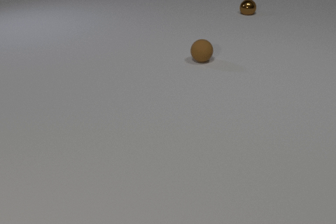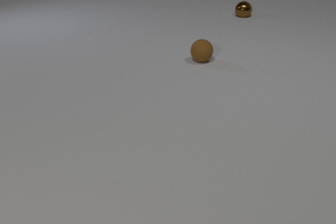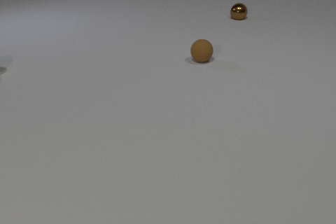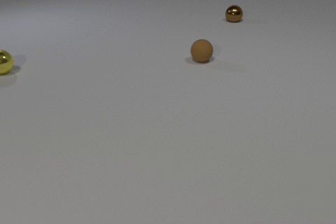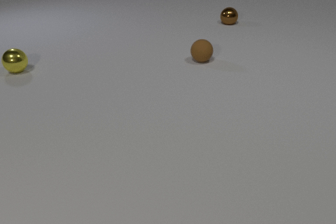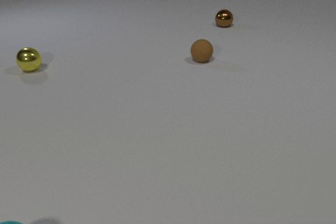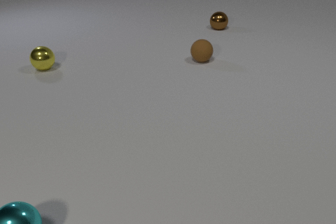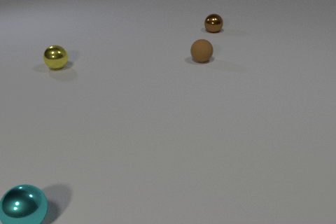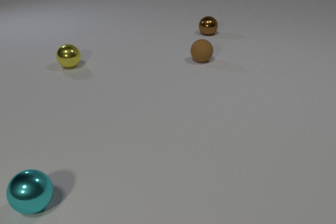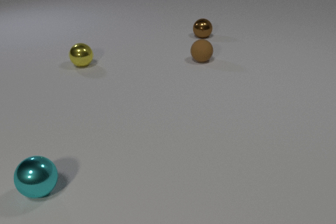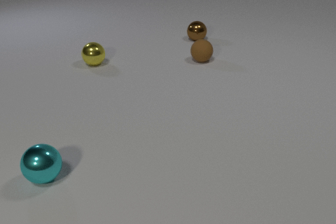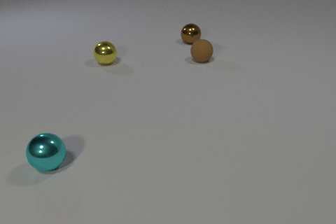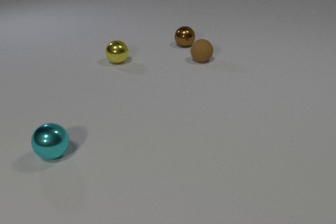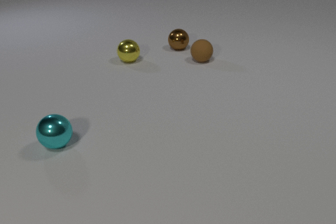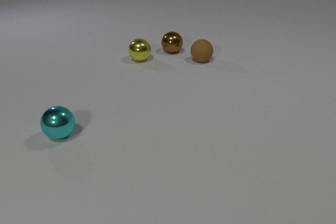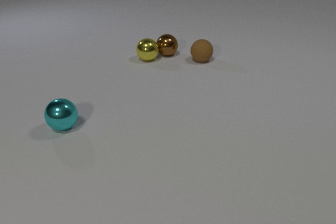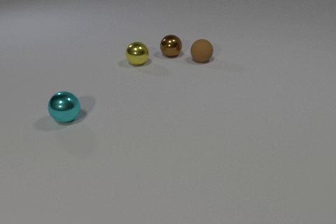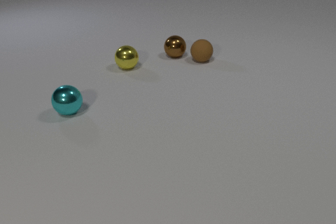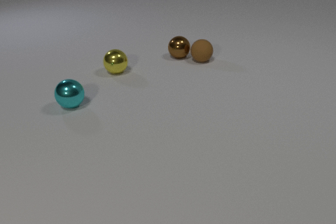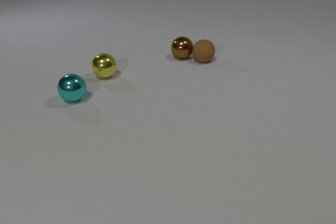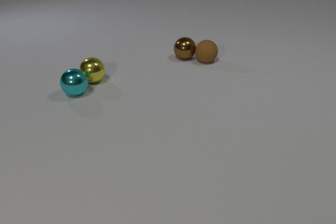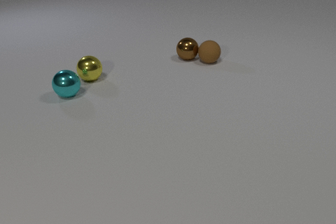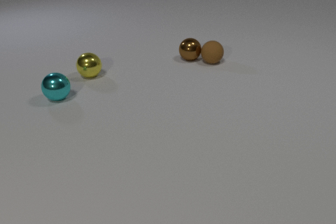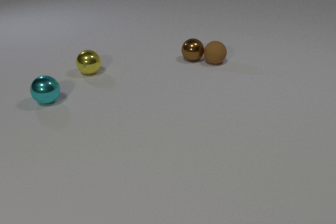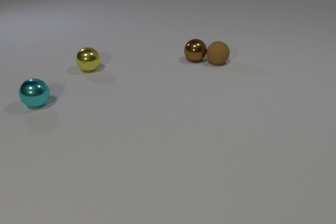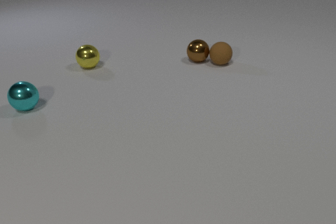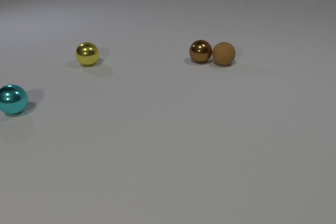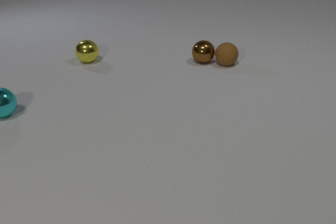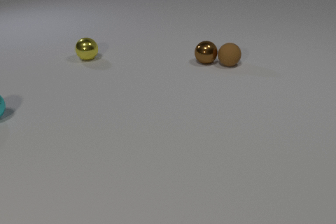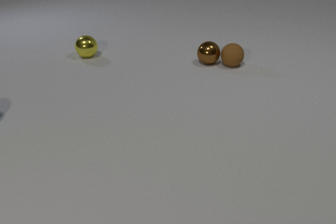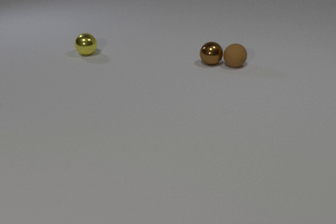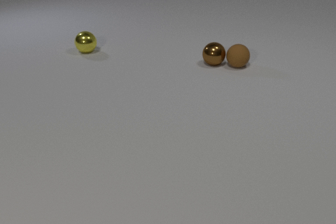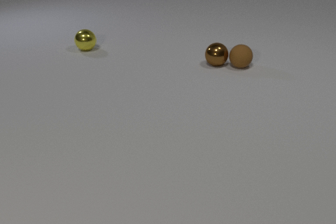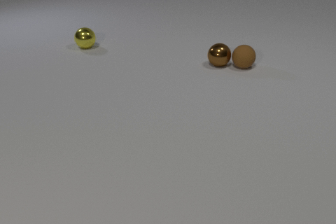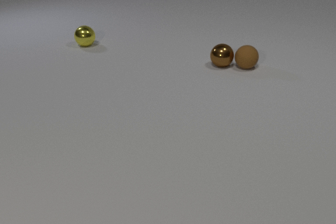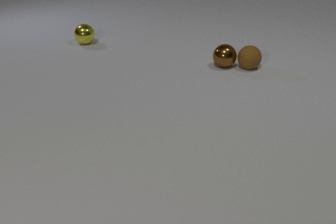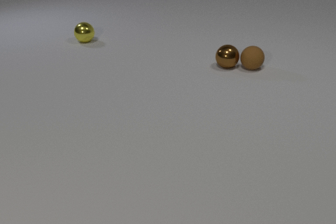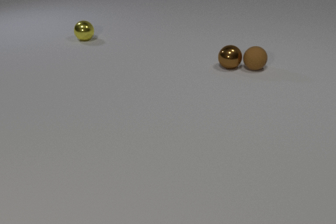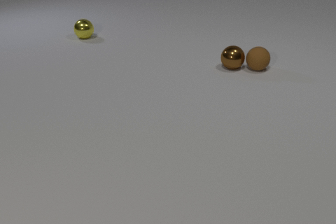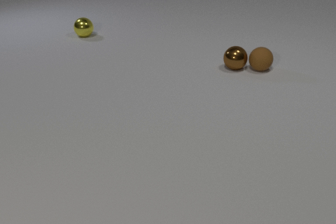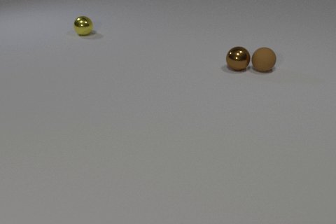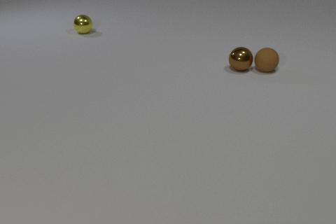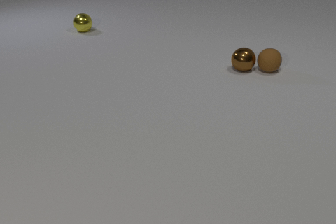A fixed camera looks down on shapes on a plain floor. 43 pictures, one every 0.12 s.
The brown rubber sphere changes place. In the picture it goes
to the right.
The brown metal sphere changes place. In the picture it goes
toward the camera.
0.00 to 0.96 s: The yellow metal sphere comes in at the left edge, rolls to the right. The brown metal sphere rolls toward the camera and to the left. The cyan metal sphere comes in at the bottom edge, rolls away from the camera.
0.96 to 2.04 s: The yellow metal sphere rolls to the right. The brown metal sphere rolls toward the camera and to the left. The cyan metal sphere rolls away from the camera. The yellow metal sphere and the brown metal sphere collide.
2.04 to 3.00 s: The yellow metal sphere rolls to the left. The brown metal sphere rolls to the right and toward the camera. The brown rubber sphere rolls to the right. The cyan metal sphere rolls to the left and away from the camera. The brown metal sphere and the brown rubber sphere collide. The yellow metal sphere and the cyan metal sphere collide.
3.00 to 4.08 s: The yellow metal sphere rolls away from the camera. The brown metal sphere rolls to the right and toward the camera. The brown rubber sphere rolls to the right. The cyan metal sphere rolls to the left, leaves at the left edge.
4.08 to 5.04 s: The yellow metal sphere rolls away from the camera. The brown metal sphere rolls to the right. The brown rubber sphere rolls to the right.
What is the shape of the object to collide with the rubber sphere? sphere.
What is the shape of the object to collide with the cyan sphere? sphere.
What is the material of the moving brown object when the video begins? metal.
